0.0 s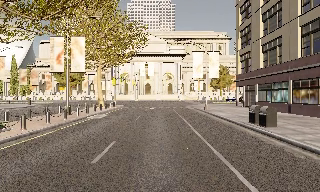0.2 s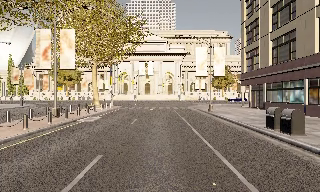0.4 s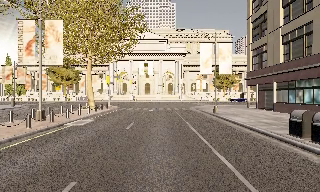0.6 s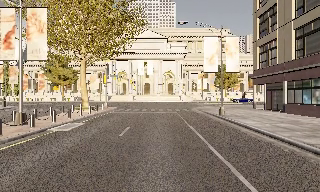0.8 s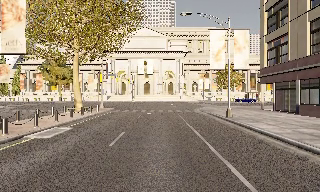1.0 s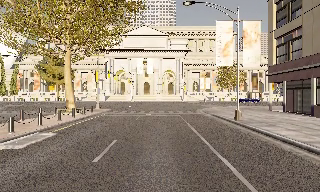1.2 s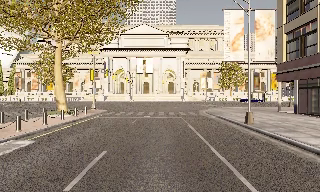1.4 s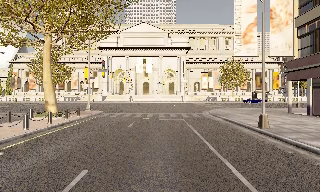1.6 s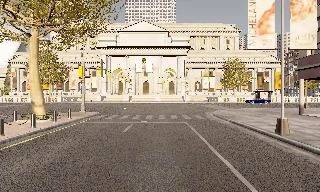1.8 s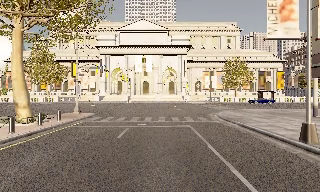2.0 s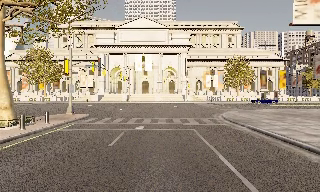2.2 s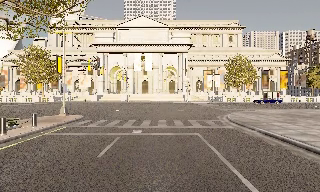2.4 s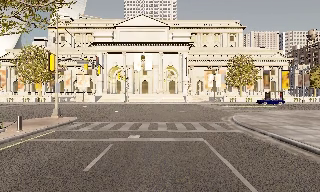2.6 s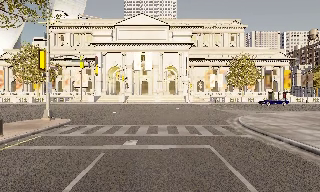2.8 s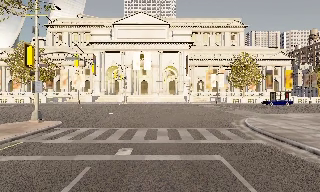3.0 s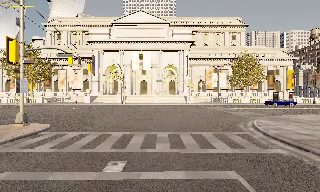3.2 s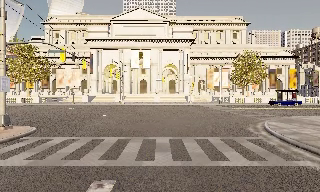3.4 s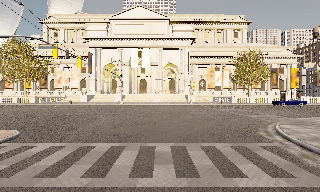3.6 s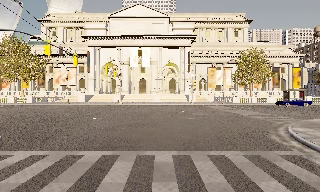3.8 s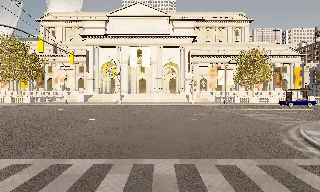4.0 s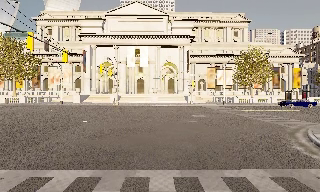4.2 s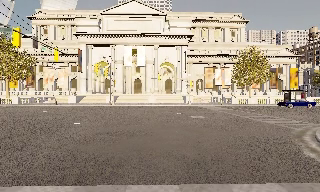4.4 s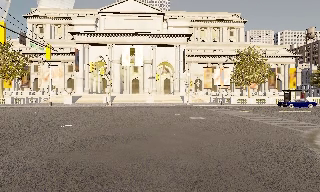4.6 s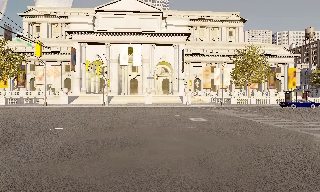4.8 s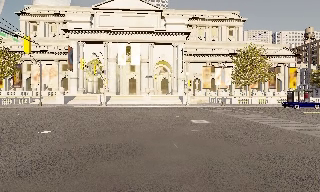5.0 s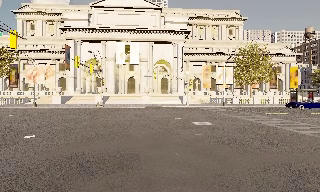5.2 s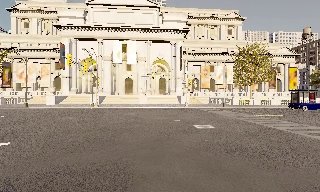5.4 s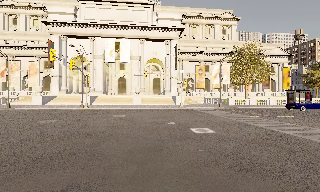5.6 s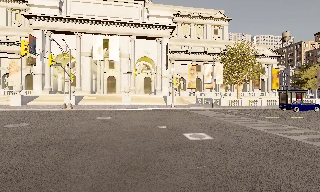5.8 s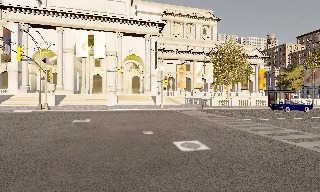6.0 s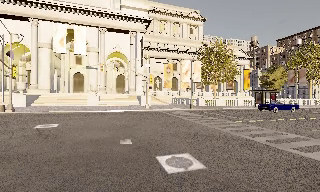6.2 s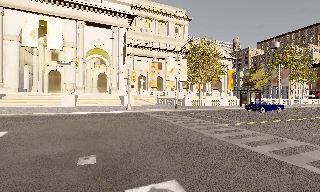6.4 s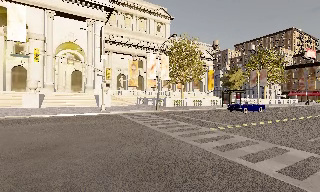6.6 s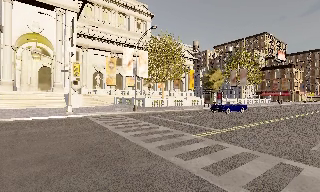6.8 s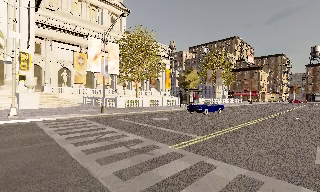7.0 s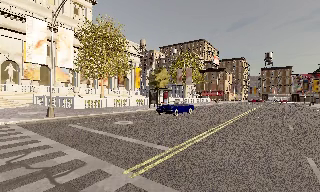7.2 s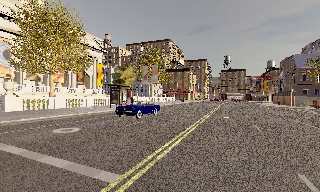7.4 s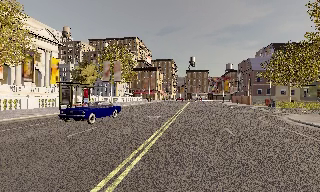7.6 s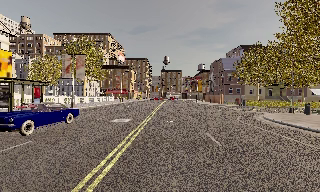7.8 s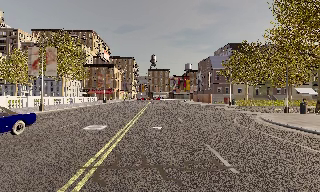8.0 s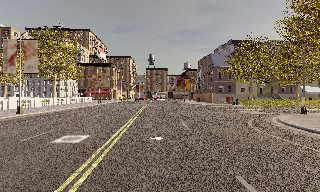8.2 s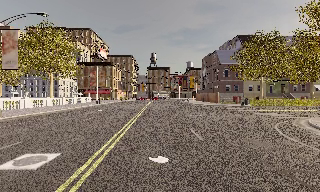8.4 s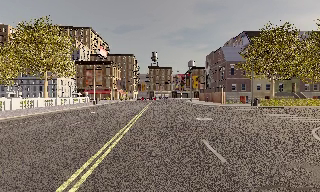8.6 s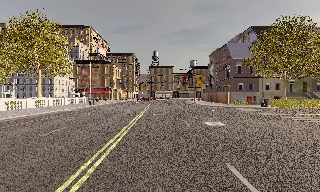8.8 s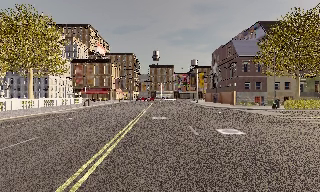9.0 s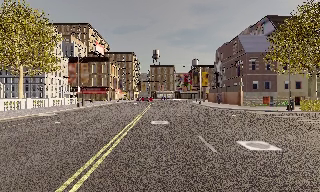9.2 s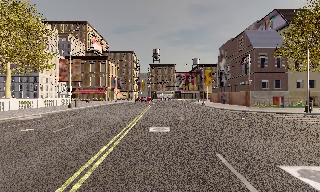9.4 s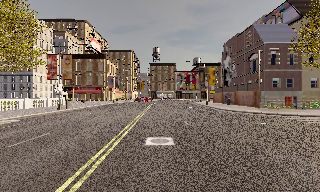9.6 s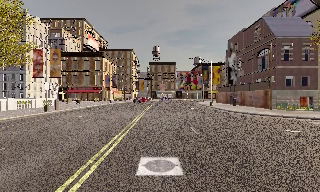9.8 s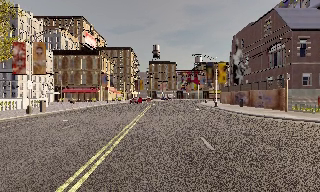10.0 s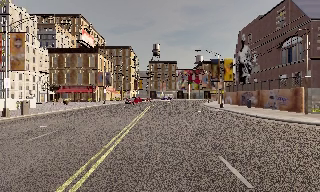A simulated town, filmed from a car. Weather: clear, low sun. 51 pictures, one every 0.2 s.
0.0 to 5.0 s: The camera travels forward, about 25 m, so what stands in front looms larger. It loses speed.
5.0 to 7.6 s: The scene slides to the left, as the camera pans about 85 degrees to its right. It travels forward, about 20 m.
7.6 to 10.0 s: The camera travels forward, about 25 m, so what stands in front looms larger.
The film runs forward here.
